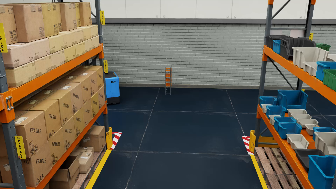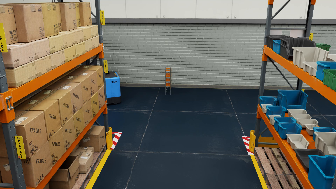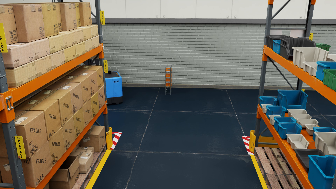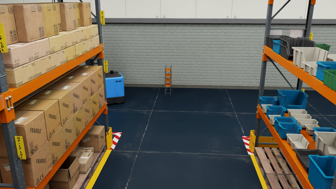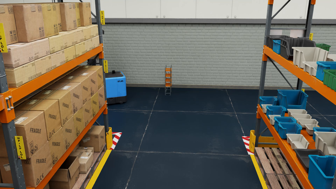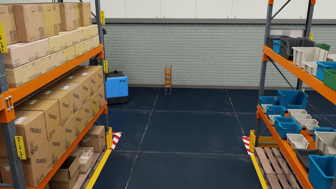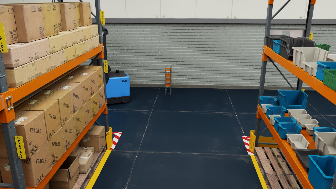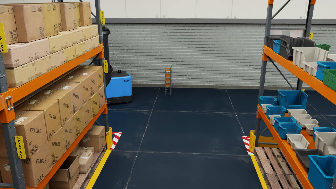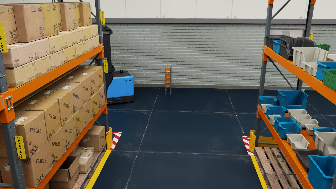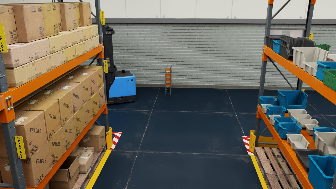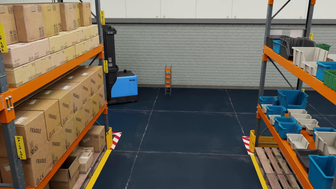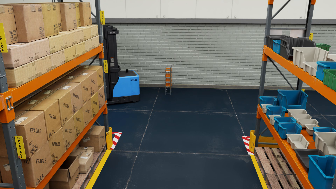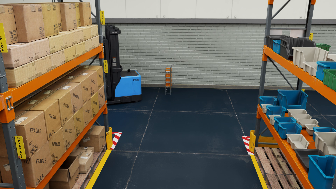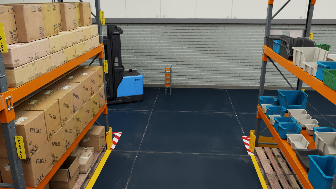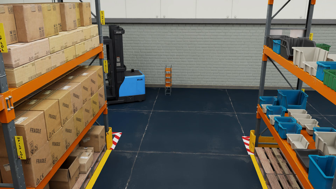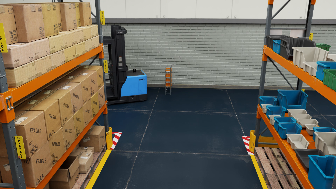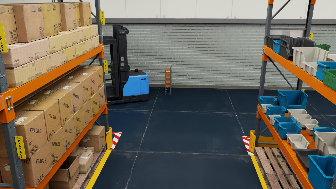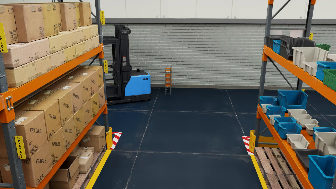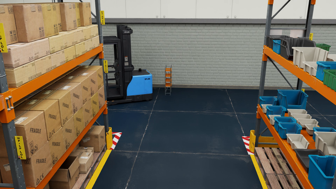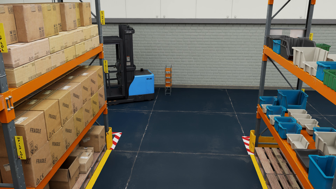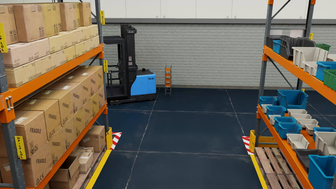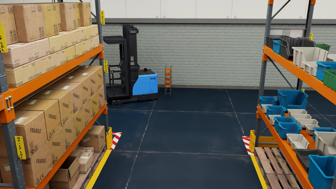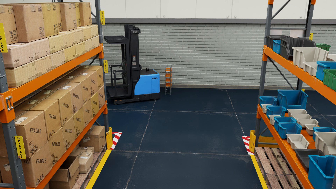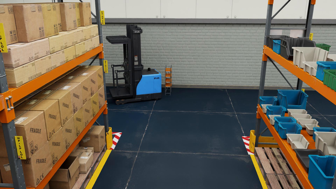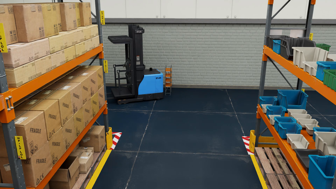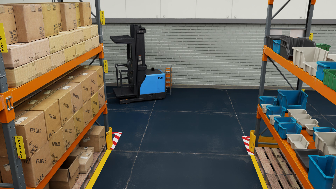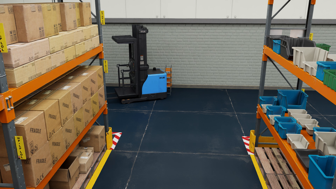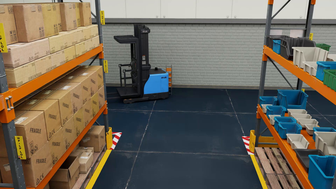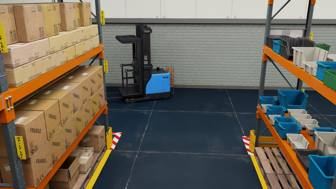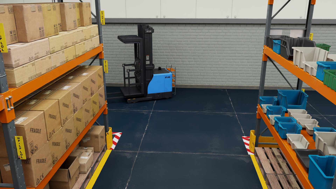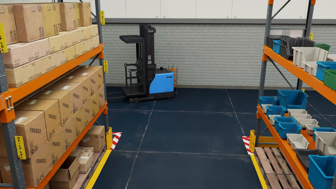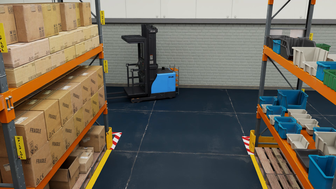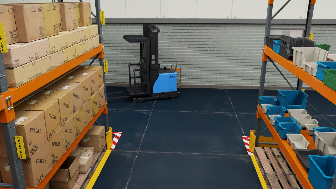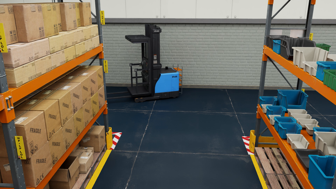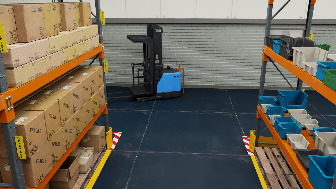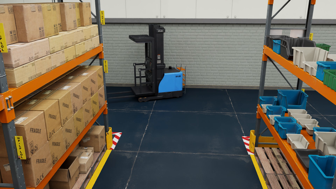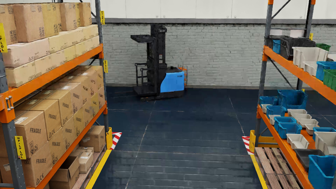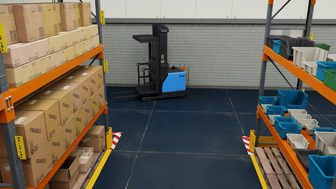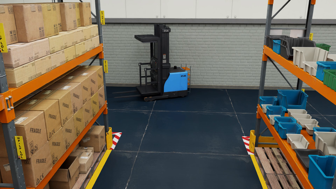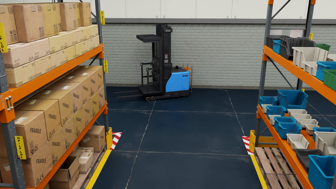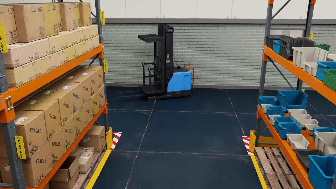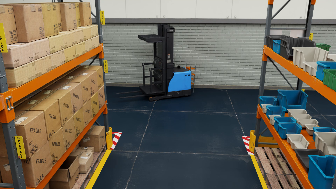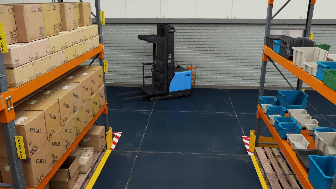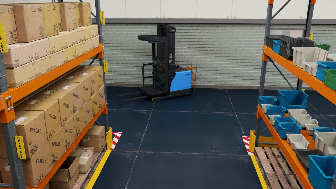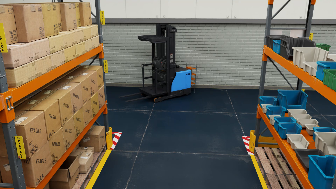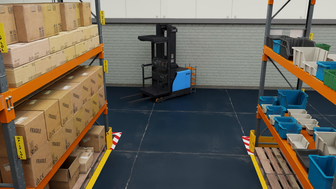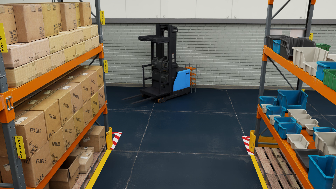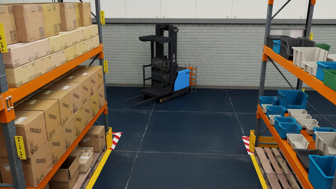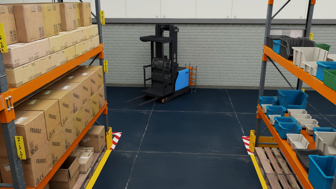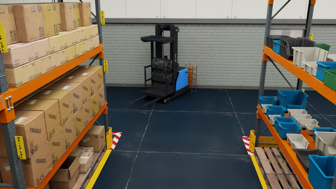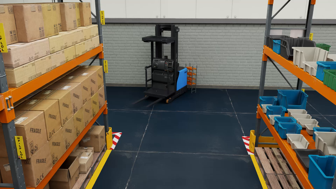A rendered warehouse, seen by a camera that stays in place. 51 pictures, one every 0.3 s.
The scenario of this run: A forklift runs into an object in its way.
